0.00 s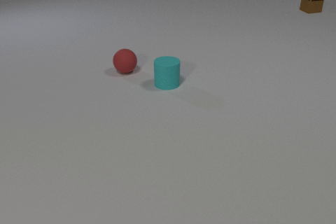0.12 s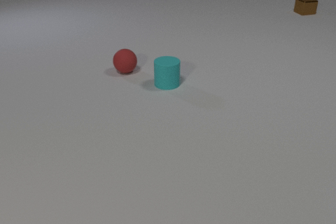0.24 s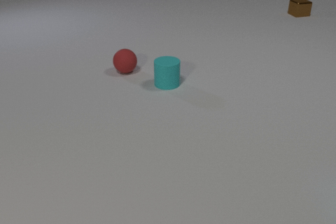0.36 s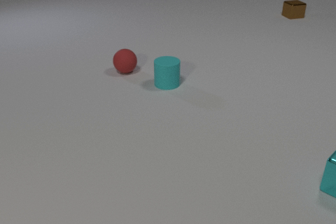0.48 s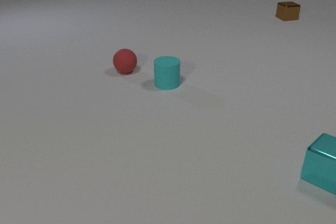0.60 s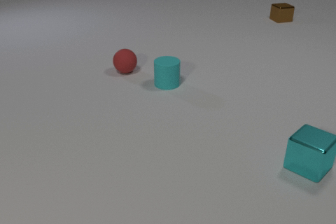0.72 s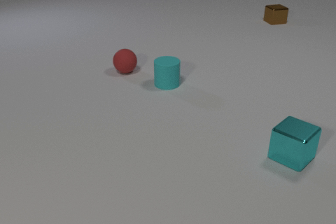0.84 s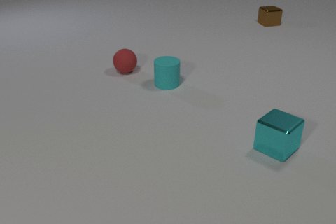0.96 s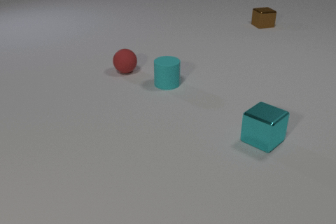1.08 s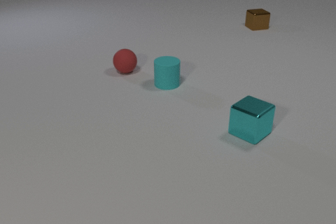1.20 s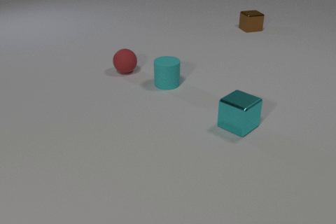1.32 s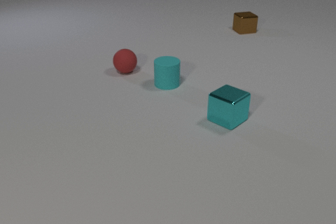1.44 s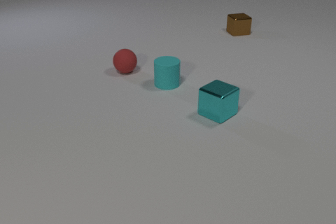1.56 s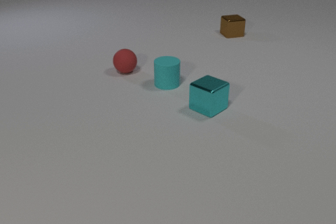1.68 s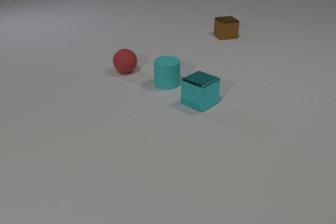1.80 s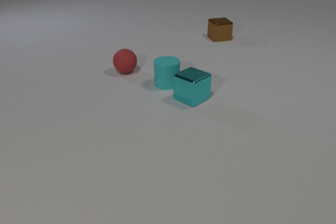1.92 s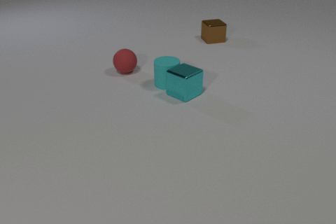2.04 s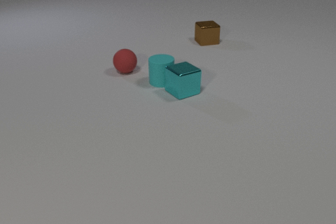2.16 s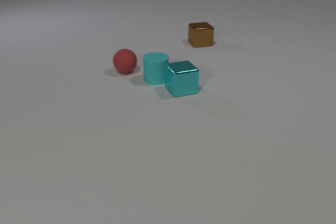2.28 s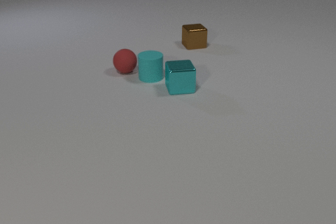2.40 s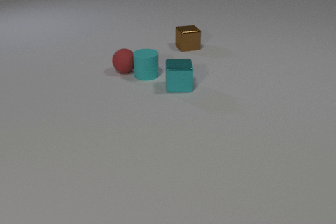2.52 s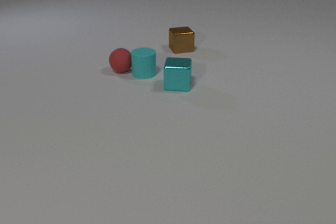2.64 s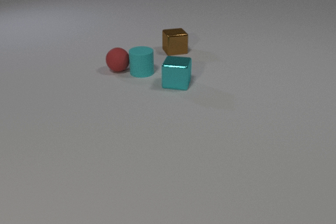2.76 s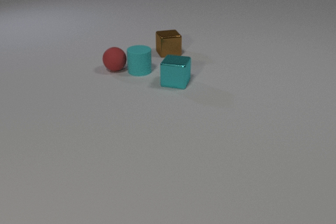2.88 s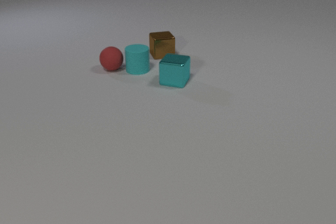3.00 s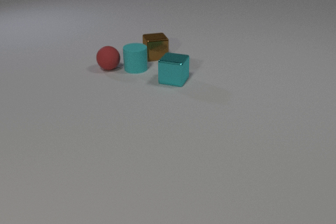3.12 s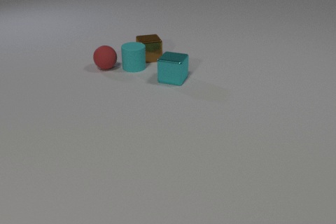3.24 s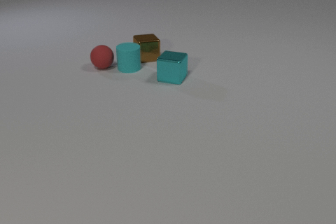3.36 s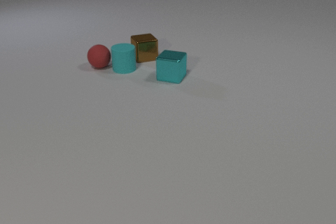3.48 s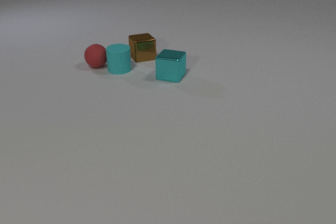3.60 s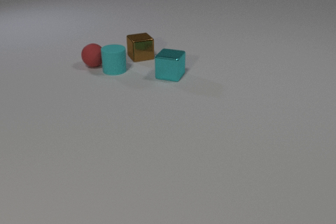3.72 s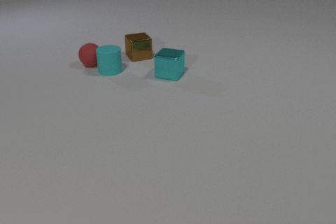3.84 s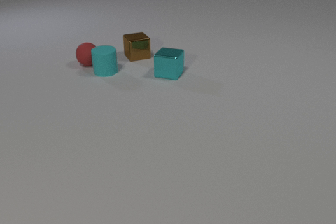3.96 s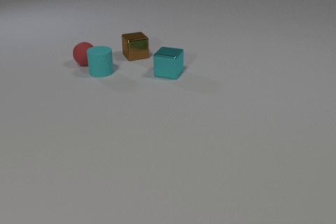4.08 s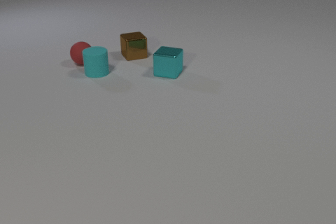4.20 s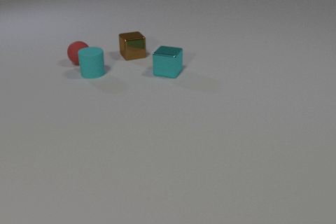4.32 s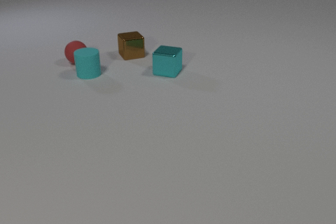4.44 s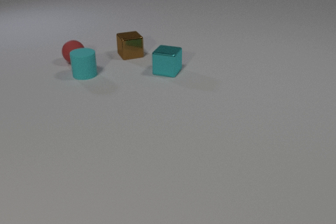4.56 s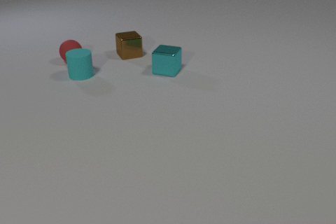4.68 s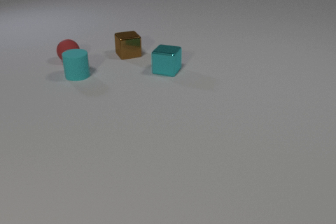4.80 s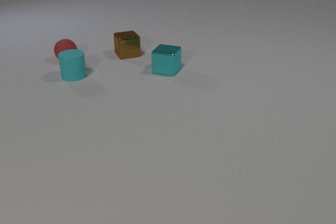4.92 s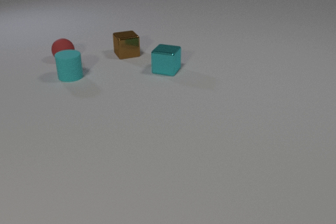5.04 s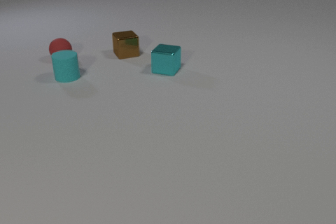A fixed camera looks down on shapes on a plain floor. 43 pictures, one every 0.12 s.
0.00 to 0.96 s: The cyan metal cube comes in at the right edge, slides to the left and away from the camera. The brown metal cube slides toward the camera and to the left.
0.96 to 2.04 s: The cyan metal cube slides away from the camera and to the left. The cyan rubber cylinder slides to the left and away from the camera. The brown metal cube slides toward the camera and to the left. The cyan metal cube and the cyan rubber cylinder collide.
2.04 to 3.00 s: The cyan metal cube slides away from the camera, spins so that its near face slides to the left, clockwise seen from above. The cyan rubber cylinder slides away from the camera and to the left. The red rubber sphere rolls to the left and away from the camera. The brown metal cube slides to the left and toward the camera. The cyan rubber cylinder and the red rubber sphere collide.
3.00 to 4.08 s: The cyan metal cube slides away from the camera. The cyan rubber cylinder slides to the left. The red rubber sphere rolls to the left and away from the camera. The brown metal cube slides to the left. The cyan rubber cylinder and the brown metal cube collide.
4.08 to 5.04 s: The cyan metal cube slides away from the camera. The cyan rubber cylinder slides to the left. The red rubber sphere rolls to the left and away from the camera. The brown metal cube slides to the left and away from the camera.
What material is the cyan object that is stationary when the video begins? rubber.
What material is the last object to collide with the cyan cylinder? metal.
How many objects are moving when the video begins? 1.
